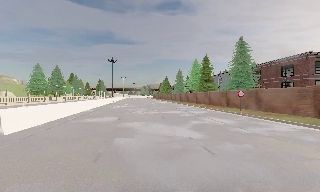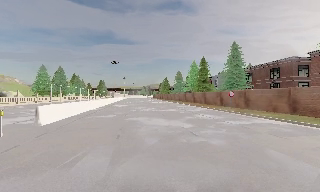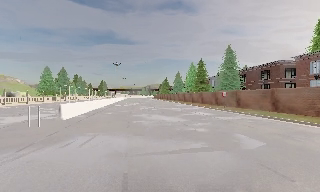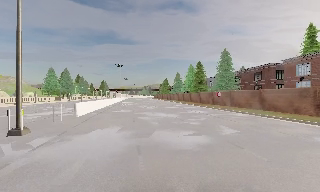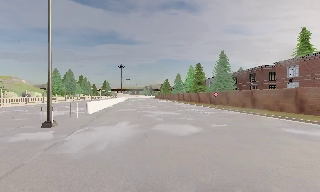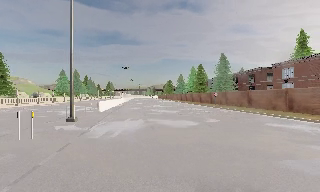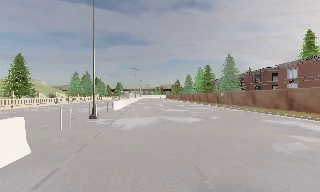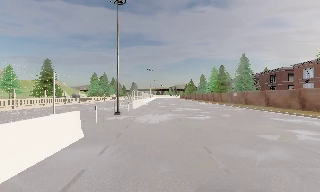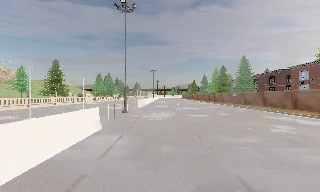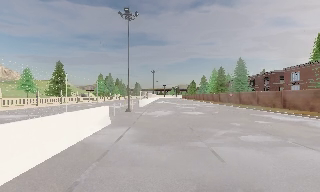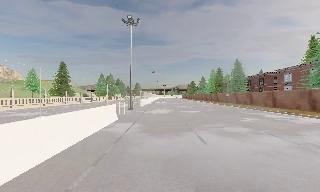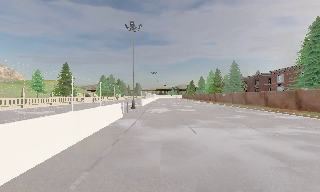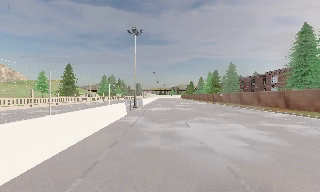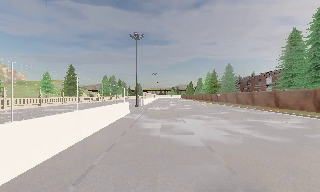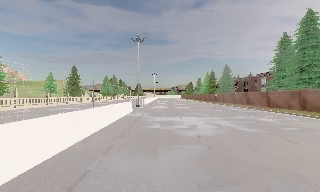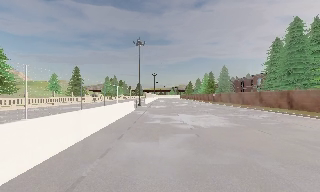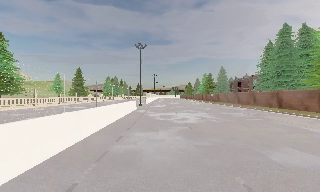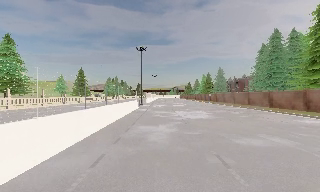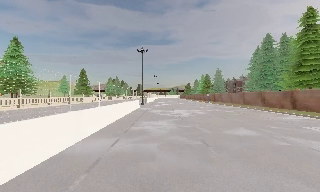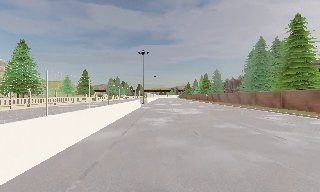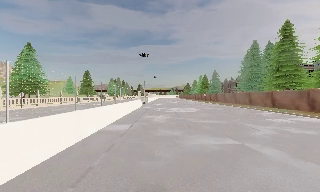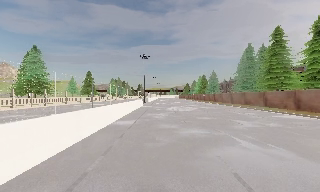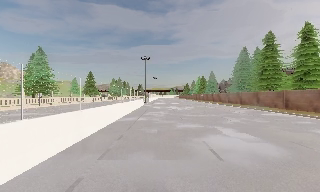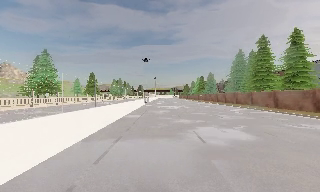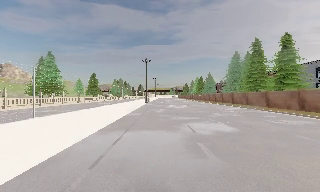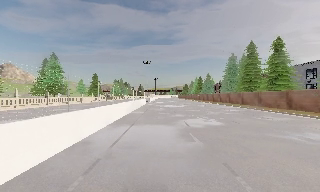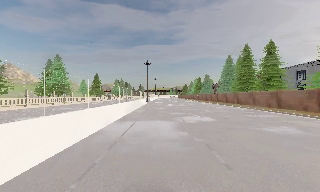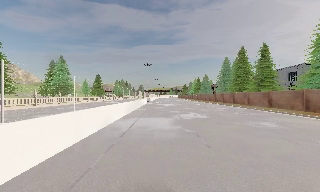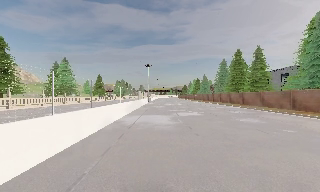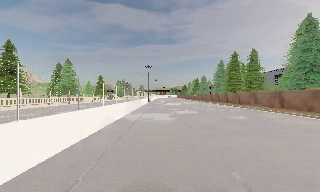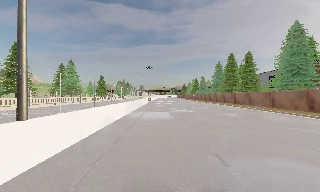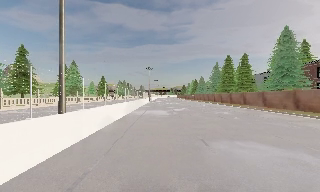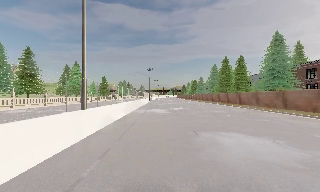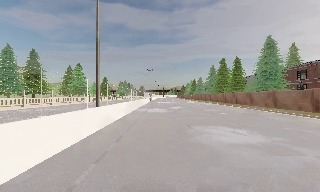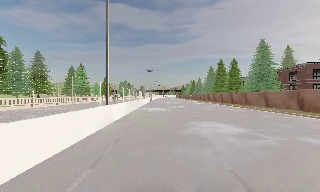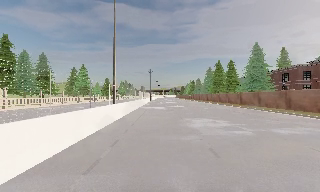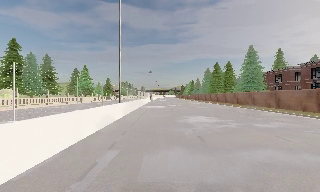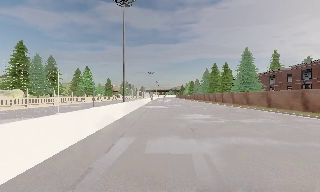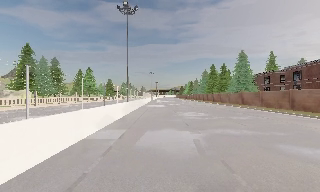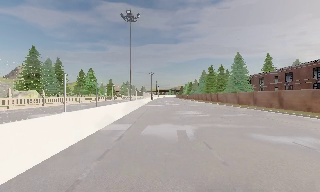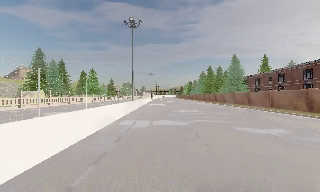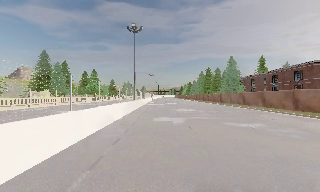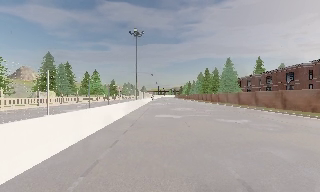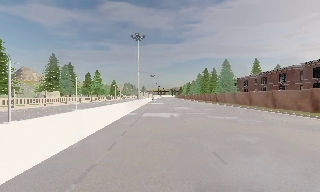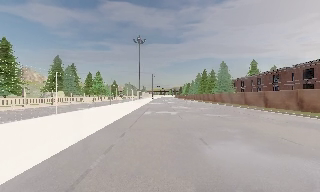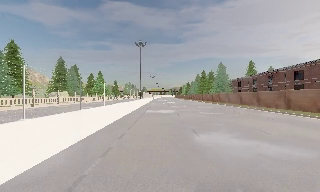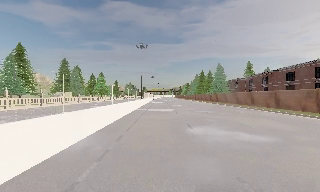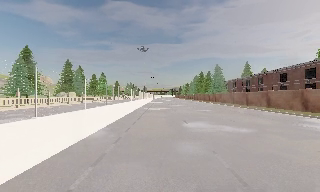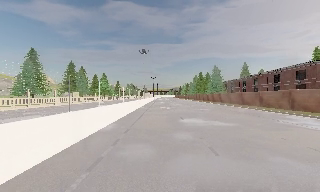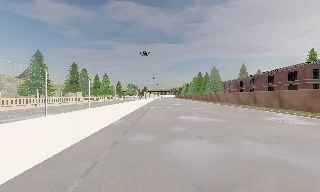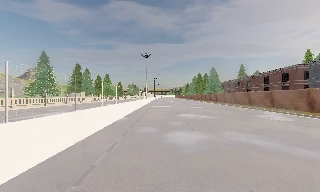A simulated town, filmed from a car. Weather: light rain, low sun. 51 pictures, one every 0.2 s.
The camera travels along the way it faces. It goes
backward.
0.0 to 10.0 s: The scene slides to the right, as the camera pans about 10 degrees to its left. It travels backward, about 85 m, so what stands in front gets smaller.
The film runs backward here.
